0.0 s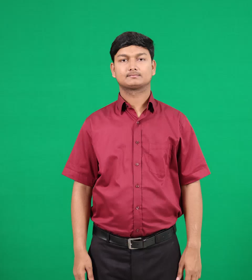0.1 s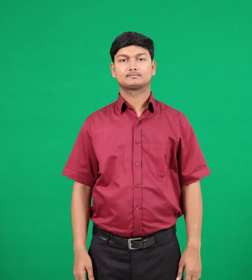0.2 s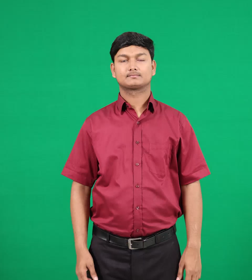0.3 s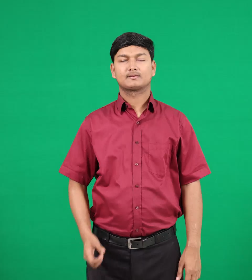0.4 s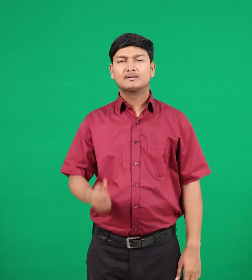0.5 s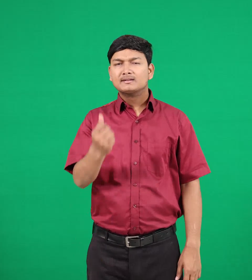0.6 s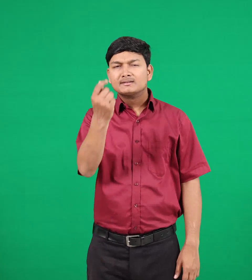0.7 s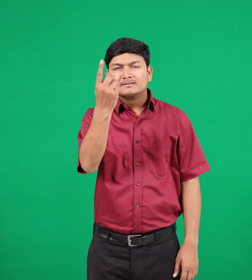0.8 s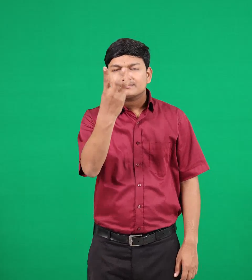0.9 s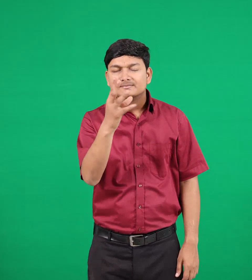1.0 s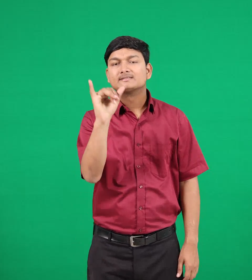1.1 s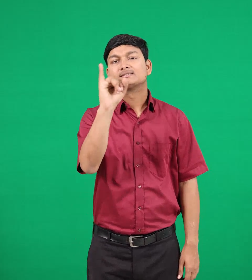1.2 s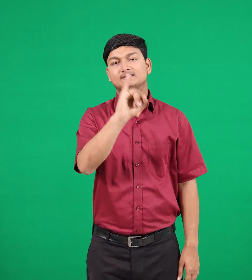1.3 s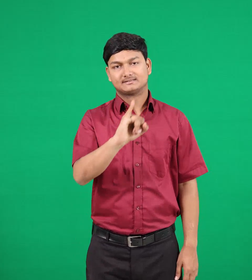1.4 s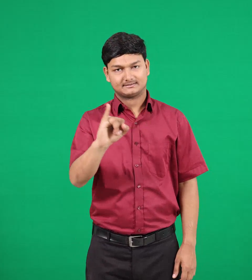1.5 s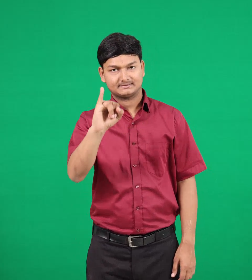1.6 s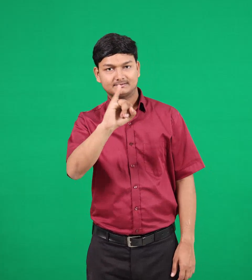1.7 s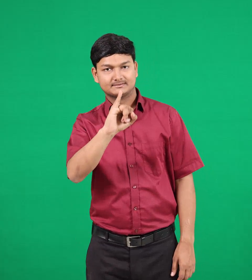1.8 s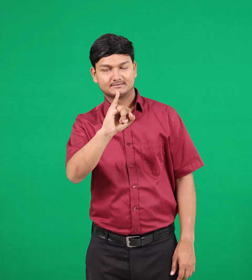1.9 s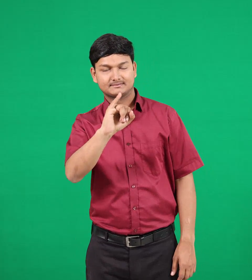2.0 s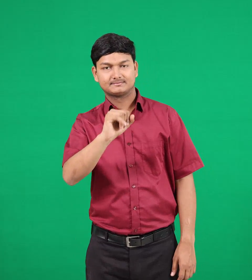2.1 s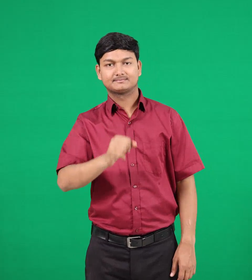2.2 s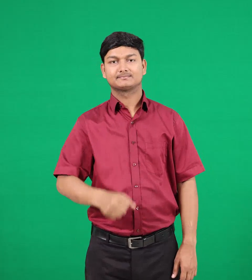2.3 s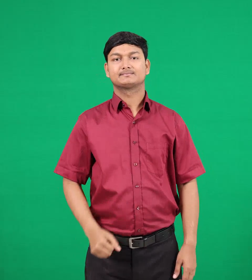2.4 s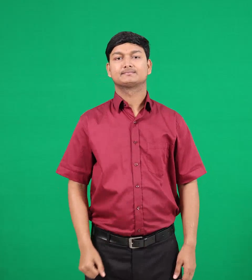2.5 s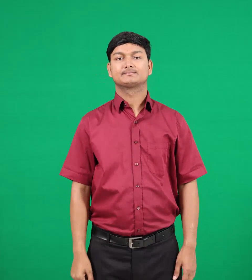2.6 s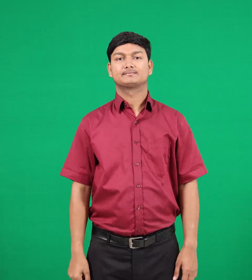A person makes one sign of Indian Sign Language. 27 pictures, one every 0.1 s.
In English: six
